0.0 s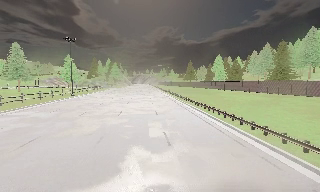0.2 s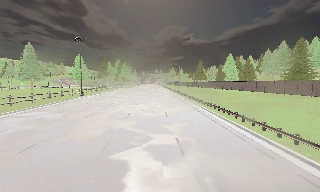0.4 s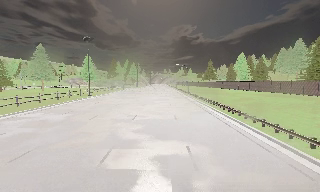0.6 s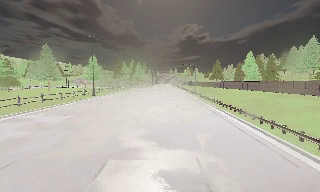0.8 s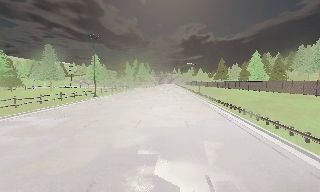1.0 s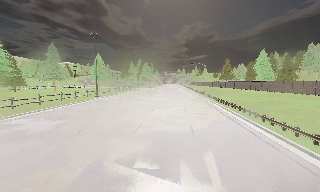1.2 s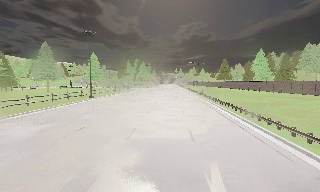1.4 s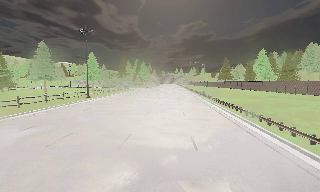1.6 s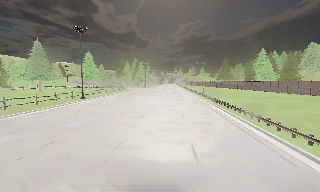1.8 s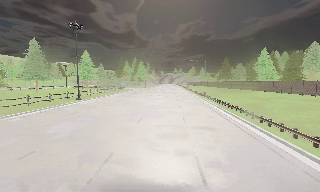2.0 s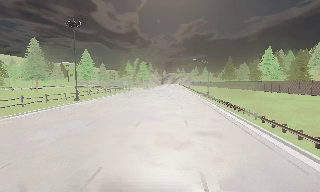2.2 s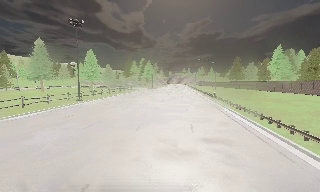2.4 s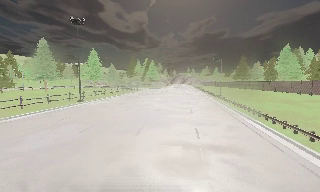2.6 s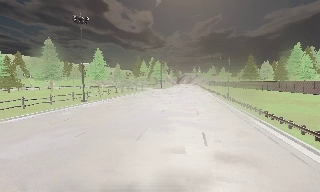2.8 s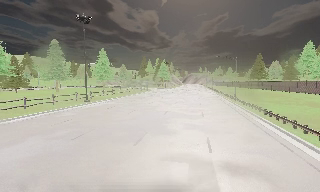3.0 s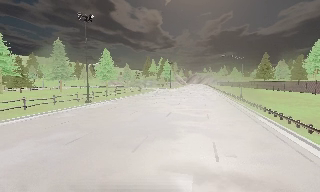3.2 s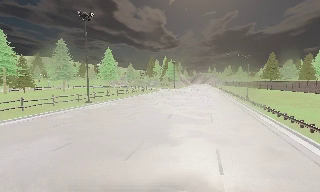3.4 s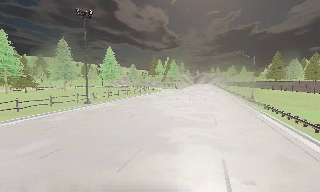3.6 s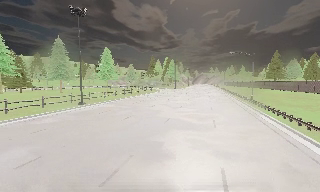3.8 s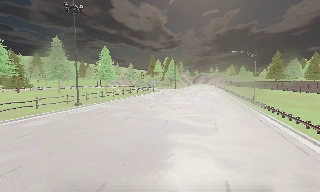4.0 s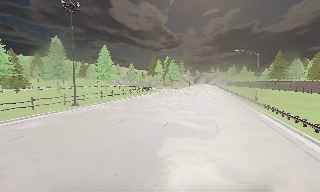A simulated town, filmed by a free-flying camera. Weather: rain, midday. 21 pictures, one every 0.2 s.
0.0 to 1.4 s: The scene slides to the right, as the camera pans about 10 degrees to its left. It travels forward, about 8 m, so what stands in front looms larger.
1.4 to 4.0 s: The camera pans to its left, which is counterclockwise from overhead, by about 10 degrees. It travels forward, about 12 m, so what stands in front looms larger.
The film runs forward here.
